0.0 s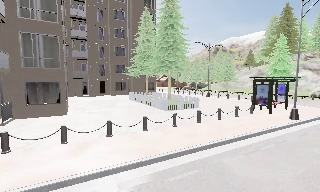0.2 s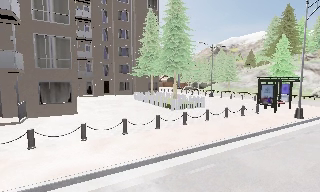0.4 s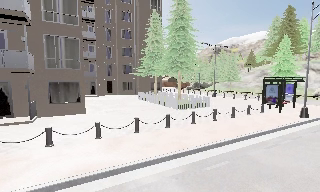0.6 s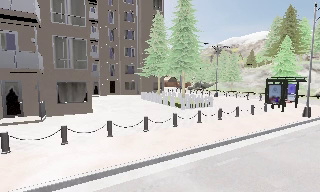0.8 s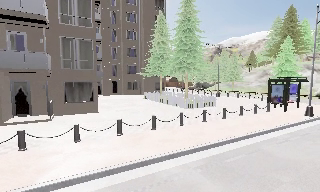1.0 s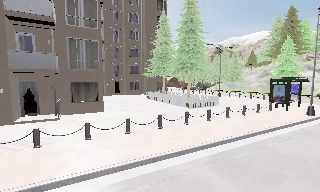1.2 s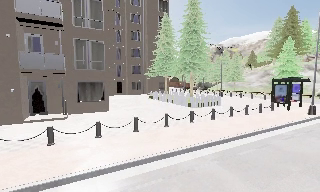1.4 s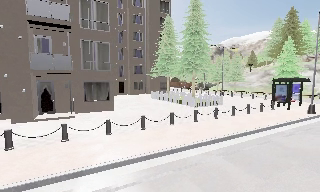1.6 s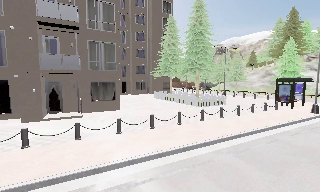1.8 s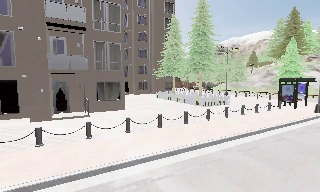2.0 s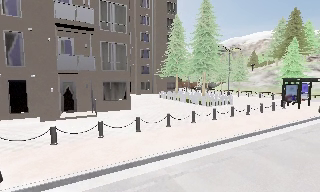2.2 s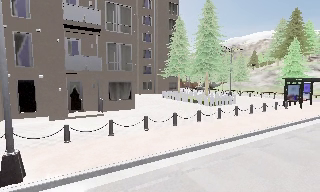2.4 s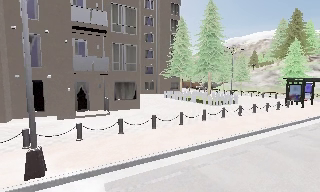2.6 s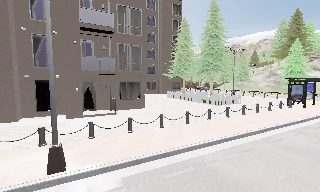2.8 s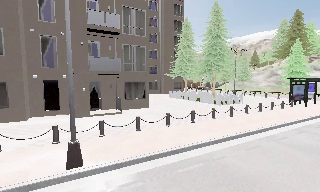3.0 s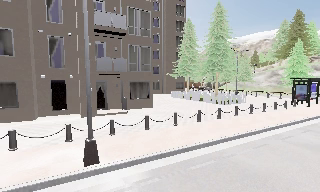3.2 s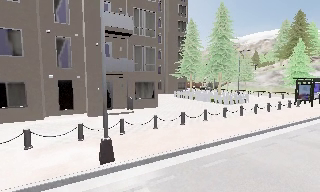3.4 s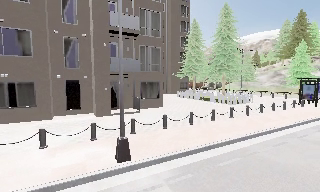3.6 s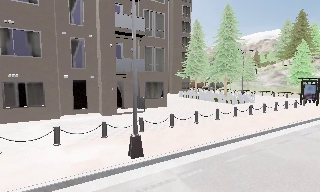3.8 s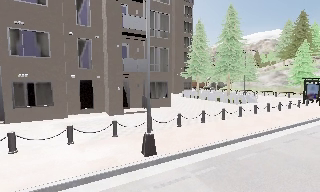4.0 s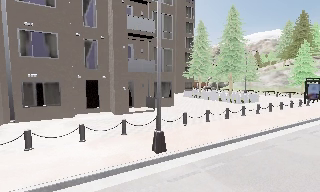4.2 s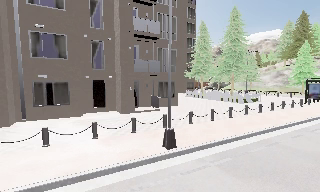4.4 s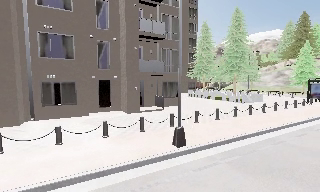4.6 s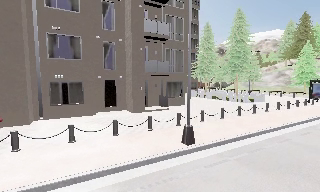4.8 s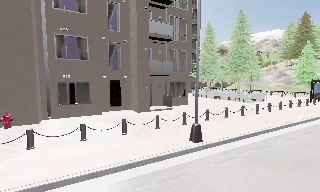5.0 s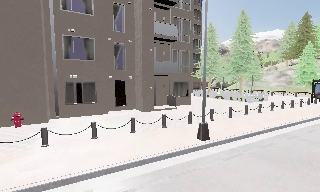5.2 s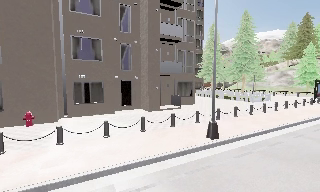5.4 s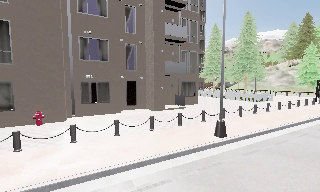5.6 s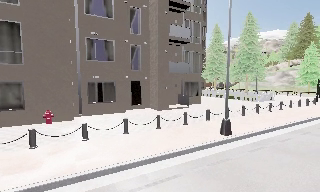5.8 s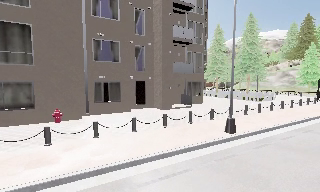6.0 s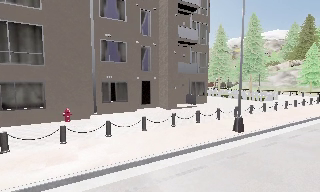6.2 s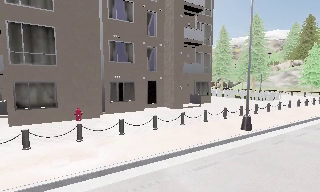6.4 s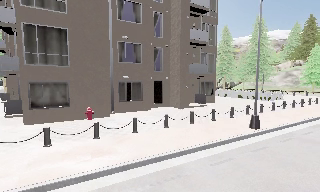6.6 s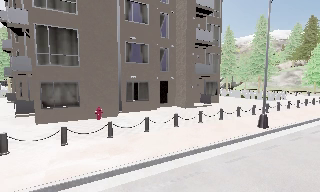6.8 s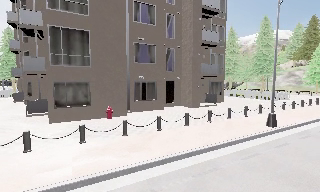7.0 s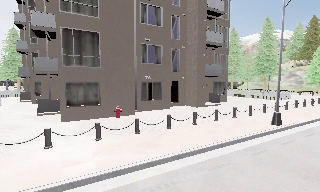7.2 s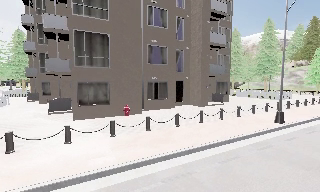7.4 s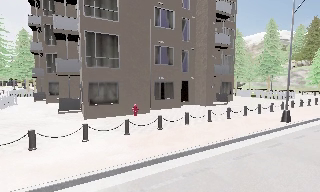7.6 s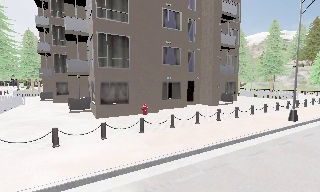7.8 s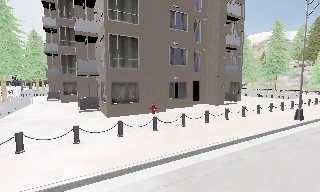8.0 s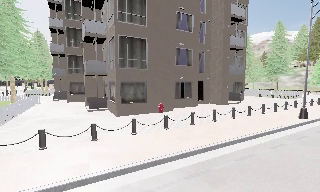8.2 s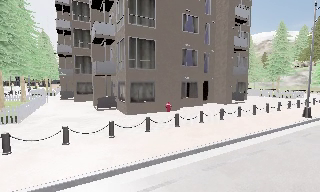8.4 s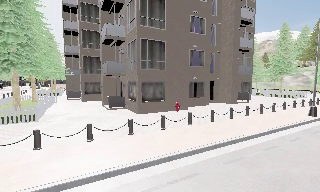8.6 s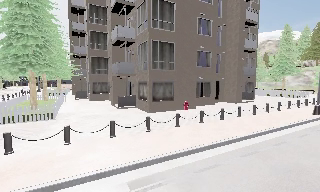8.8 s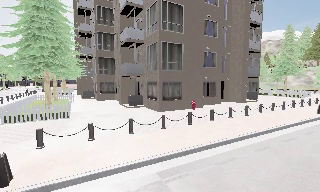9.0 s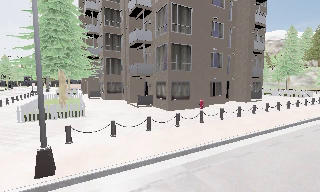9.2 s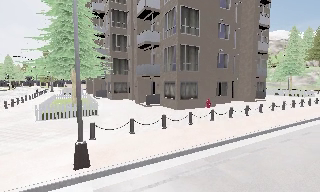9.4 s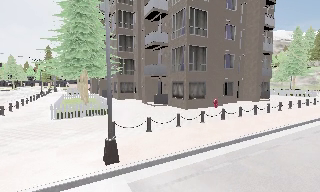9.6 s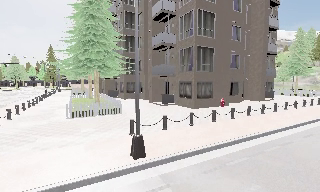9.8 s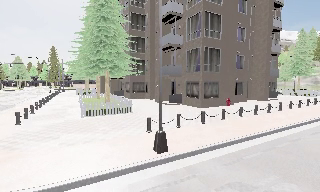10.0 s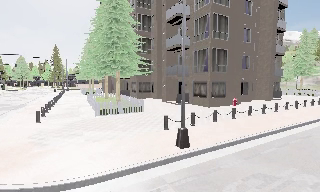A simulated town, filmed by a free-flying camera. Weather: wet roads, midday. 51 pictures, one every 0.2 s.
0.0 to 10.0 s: The camera travels to its left and backward, about 30 m, so close, fixed things drift to the right. It gains speed.
The film runs backward here.
